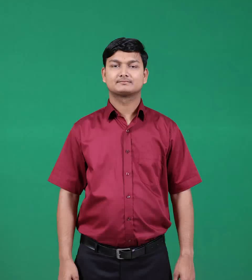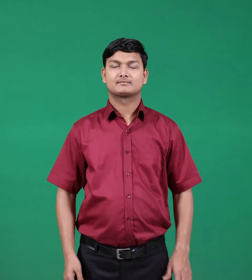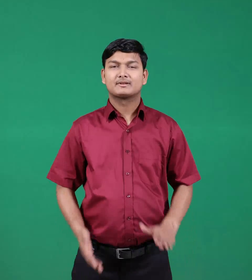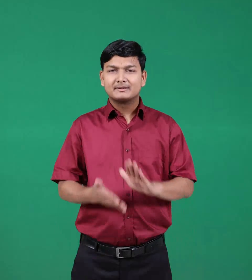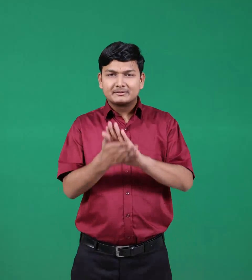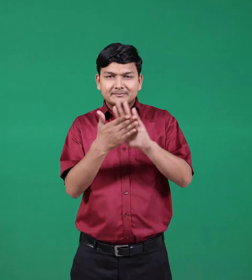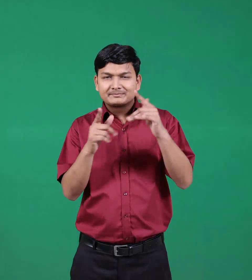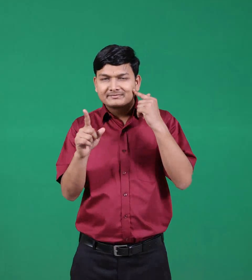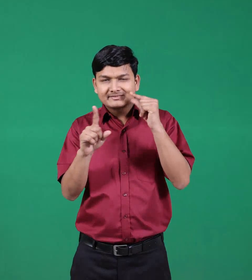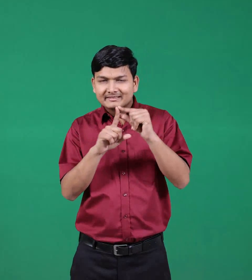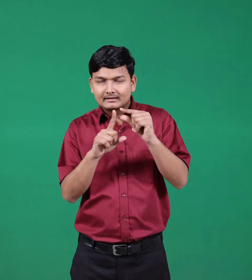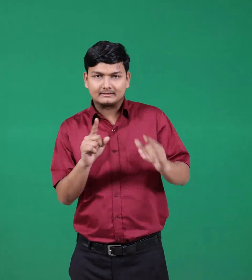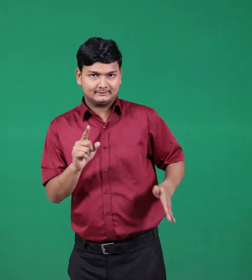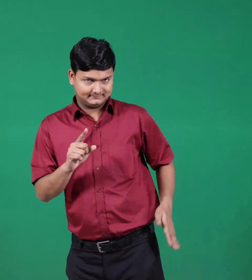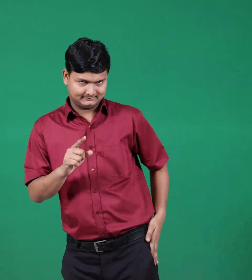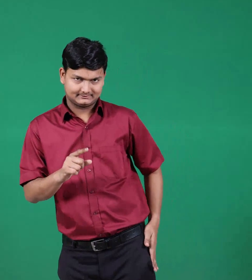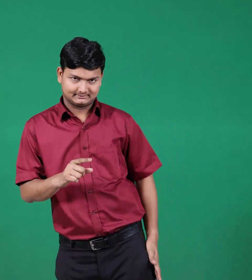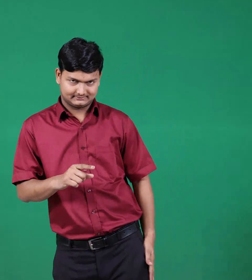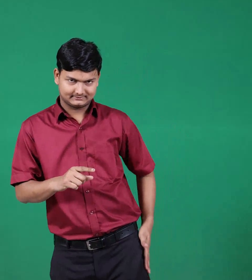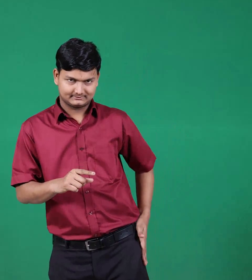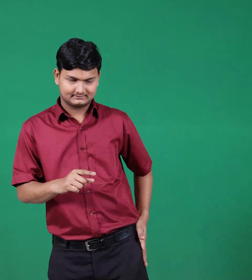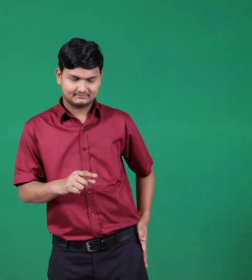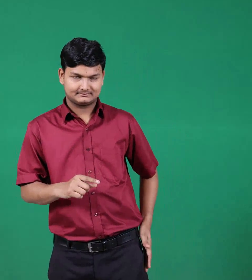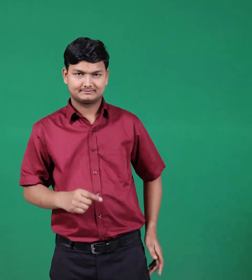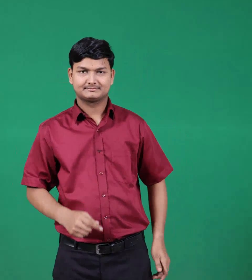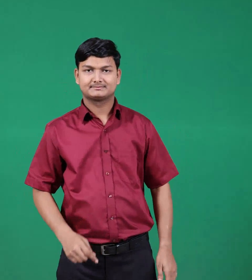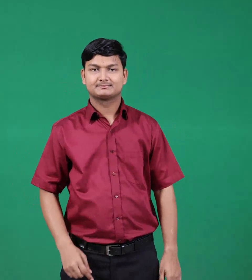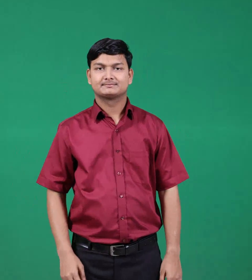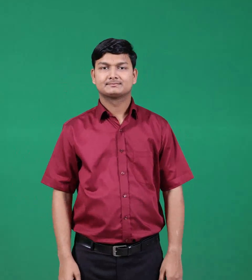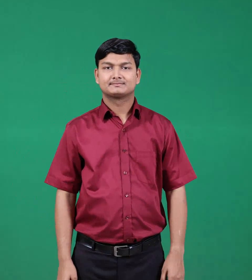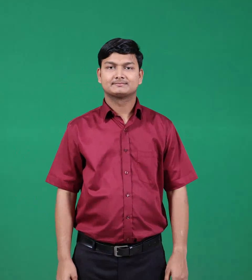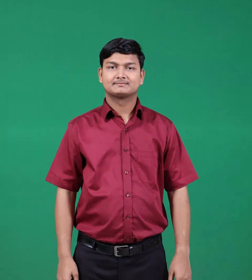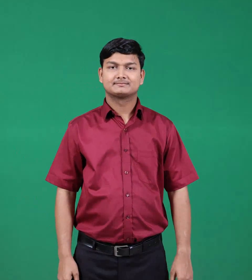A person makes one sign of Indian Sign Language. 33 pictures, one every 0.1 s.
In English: hip
